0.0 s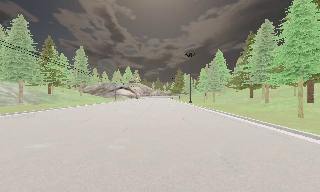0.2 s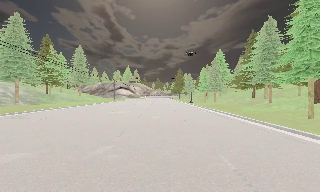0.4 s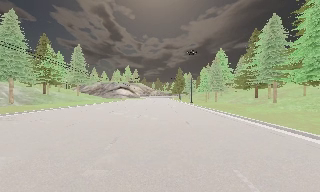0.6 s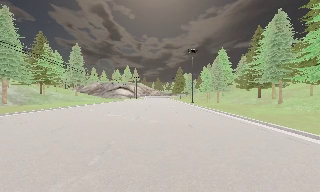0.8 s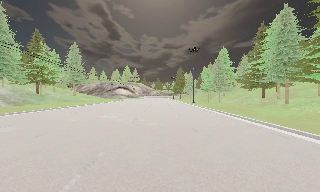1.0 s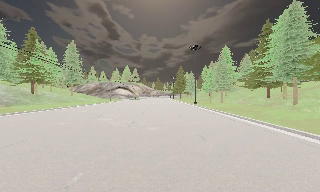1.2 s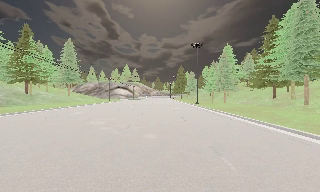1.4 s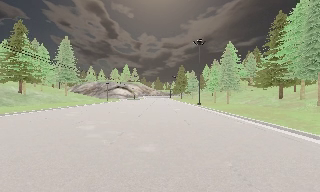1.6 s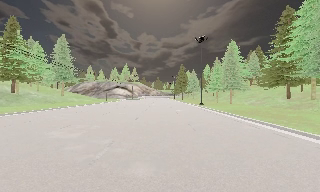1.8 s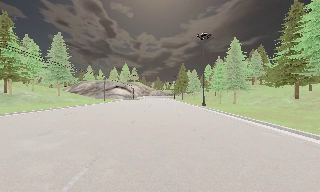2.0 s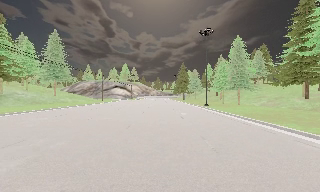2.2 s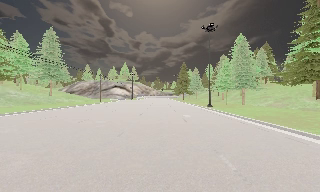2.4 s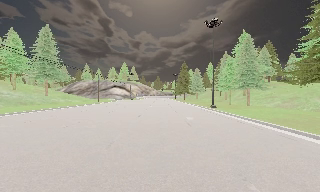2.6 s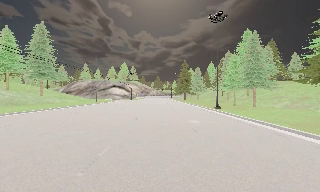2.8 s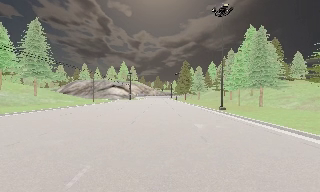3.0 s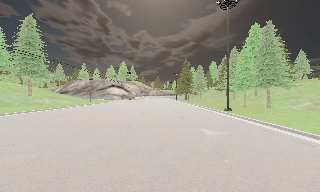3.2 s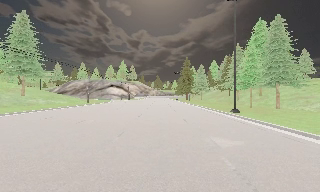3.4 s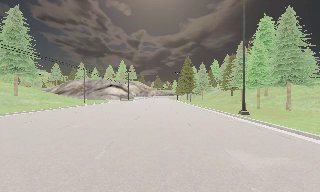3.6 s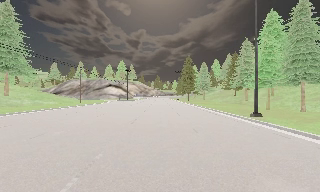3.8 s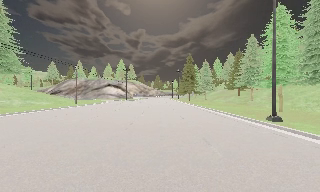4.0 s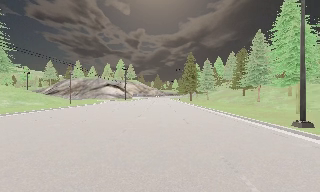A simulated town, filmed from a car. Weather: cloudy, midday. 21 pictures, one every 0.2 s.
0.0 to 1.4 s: The camera travels forward, about 9 m, so what stands in front looms larger. It gains speed.
1.4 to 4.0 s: The camera travels forward, about 20 m, so what stands in front looms larger.
The film runs forward here.
